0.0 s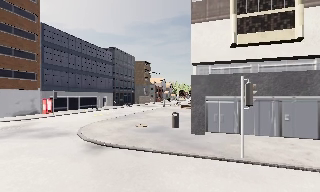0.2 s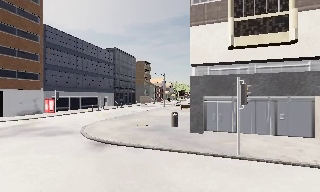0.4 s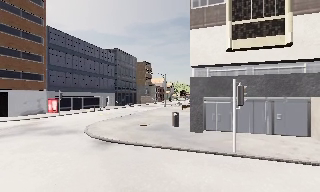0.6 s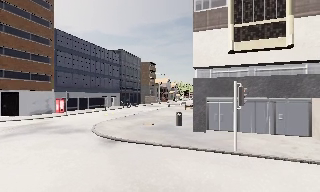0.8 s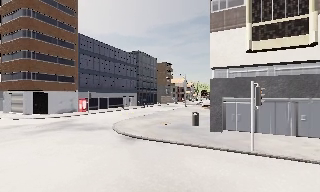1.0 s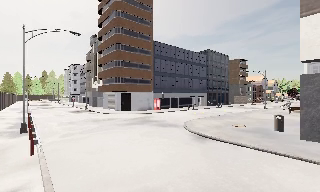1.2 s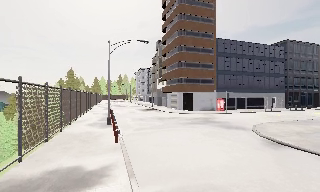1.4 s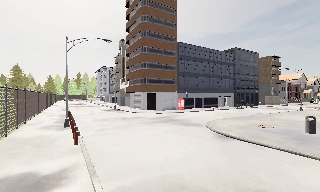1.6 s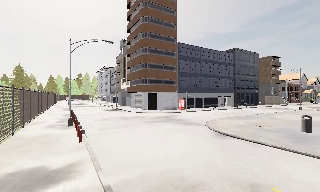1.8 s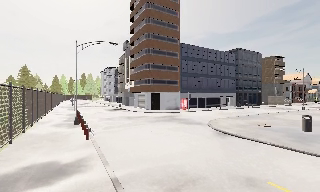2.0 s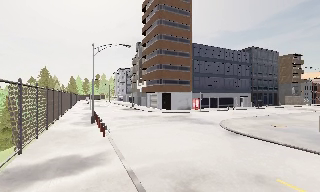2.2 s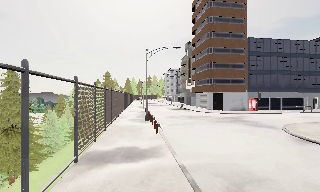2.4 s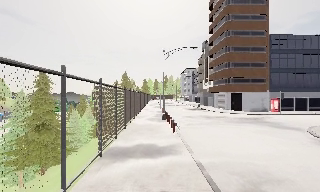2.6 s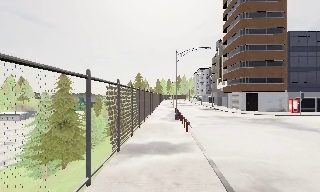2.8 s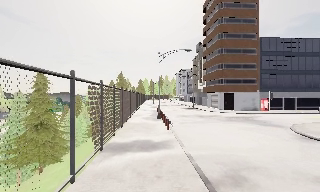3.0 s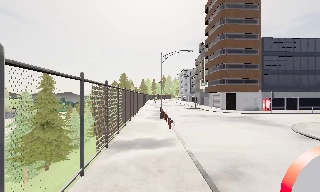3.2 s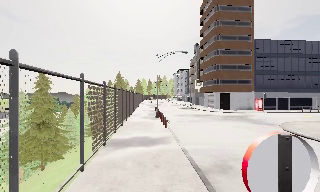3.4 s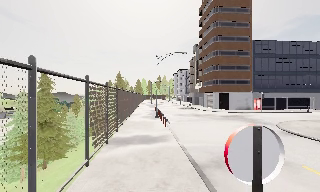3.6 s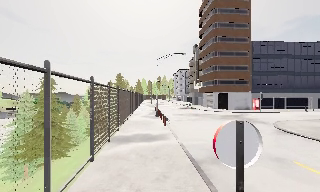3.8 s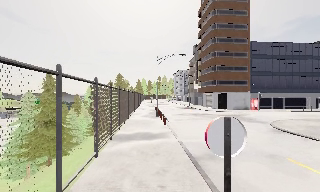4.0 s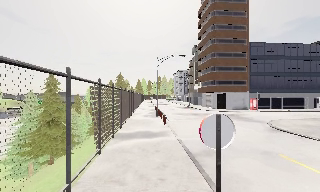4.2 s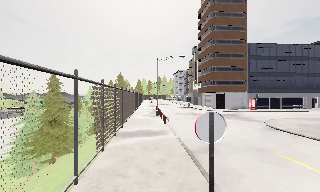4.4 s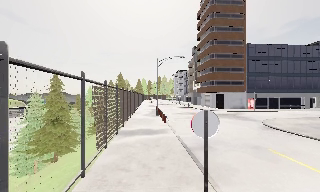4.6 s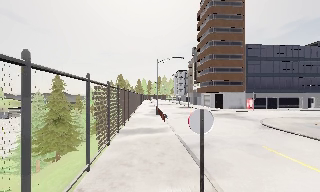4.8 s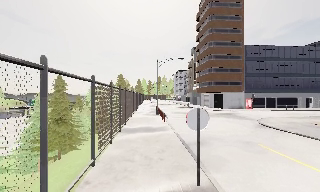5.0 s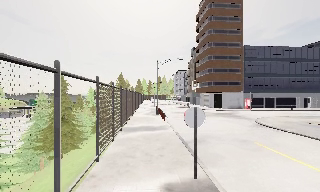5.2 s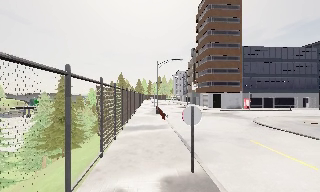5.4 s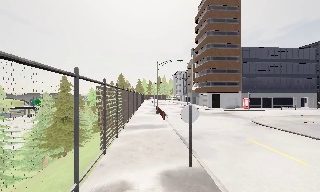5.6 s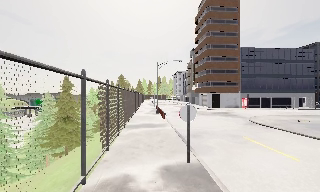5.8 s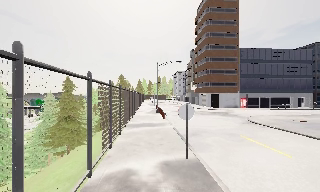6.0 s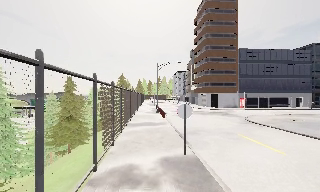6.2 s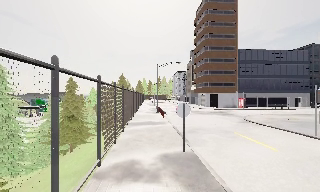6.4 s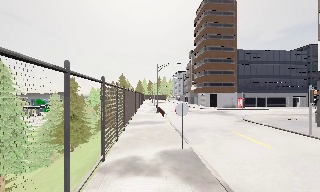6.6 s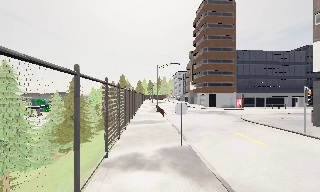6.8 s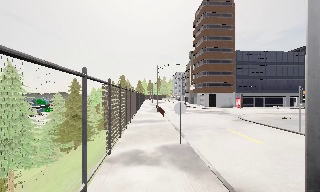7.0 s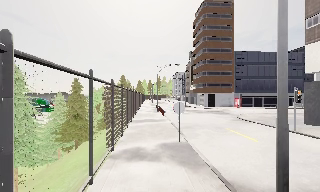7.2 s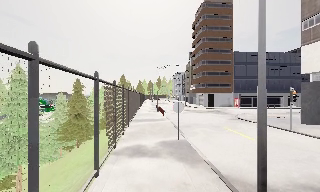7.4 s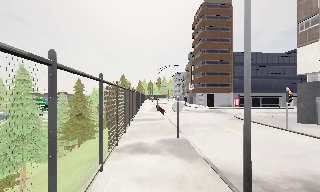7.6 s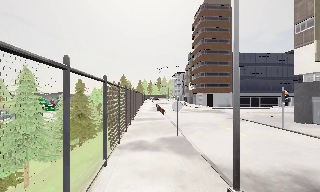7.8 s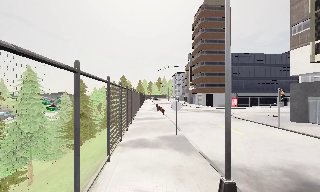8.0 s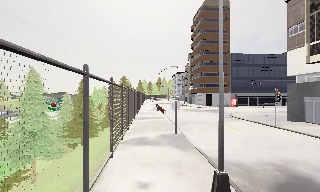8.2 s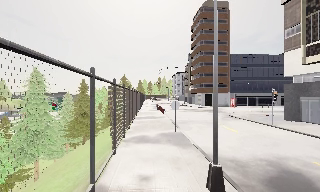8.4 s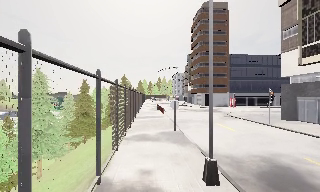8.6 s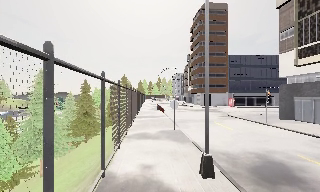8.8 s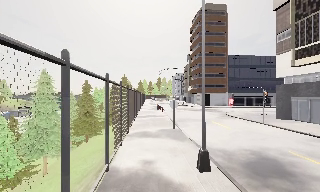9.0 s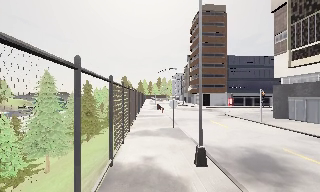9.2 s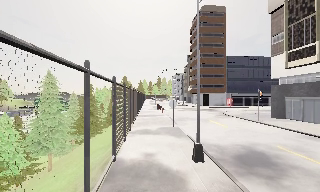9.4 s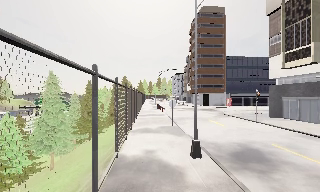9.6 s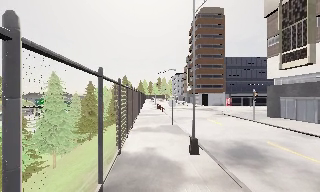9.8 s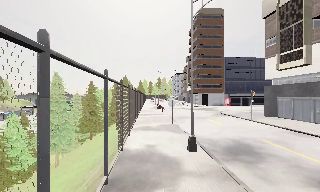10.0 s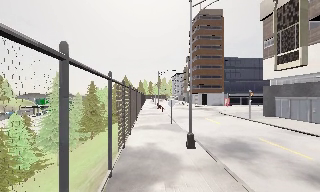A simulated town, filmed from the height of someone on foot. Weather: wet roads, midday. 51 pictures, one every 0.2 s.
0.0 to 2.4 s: The camera swings to its left by about 70 degrees, and the scene slides to the right. It travels backward, about 4.5 m.
2.4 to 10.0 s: The camera travels backward, about 15 m, so what stands in front gets smaller.
The film runs backward here.
